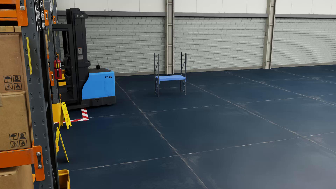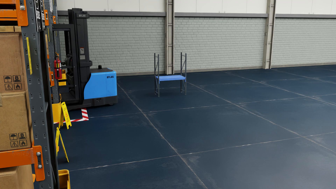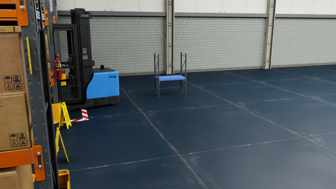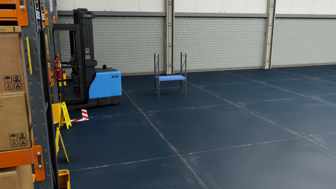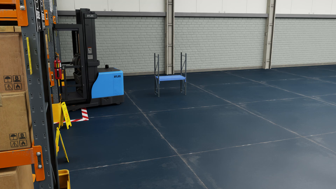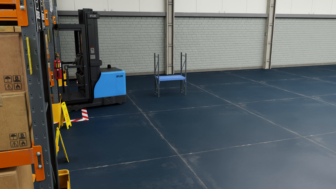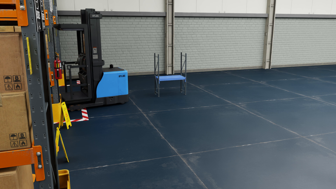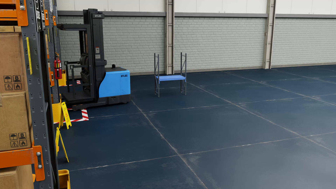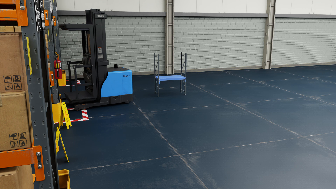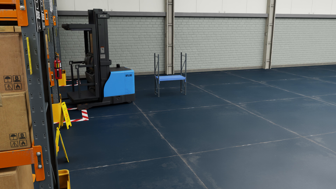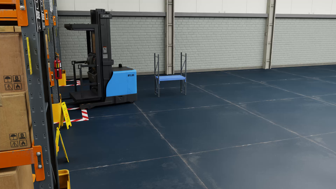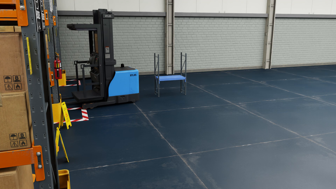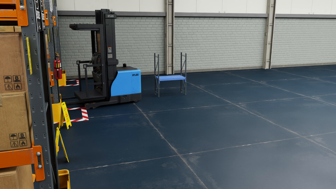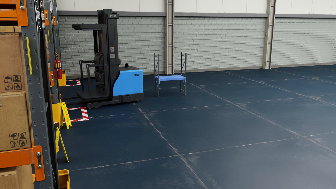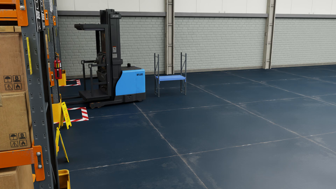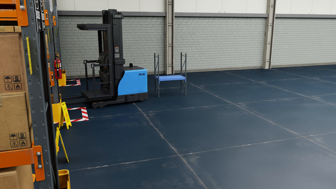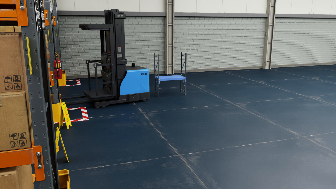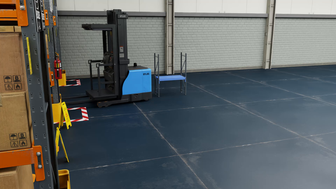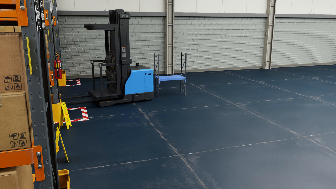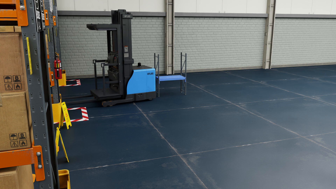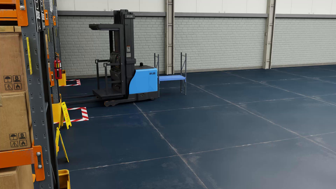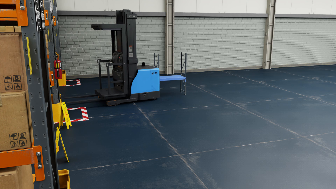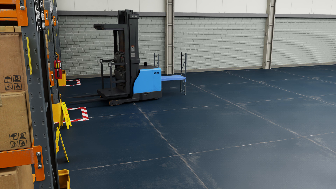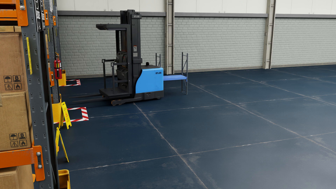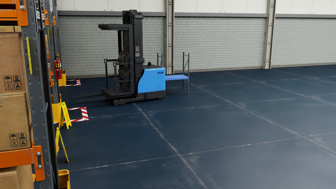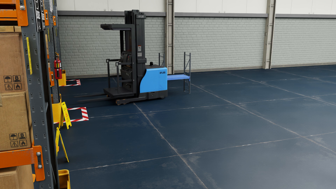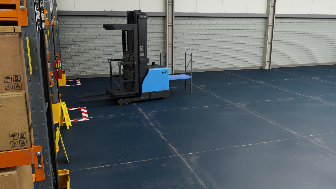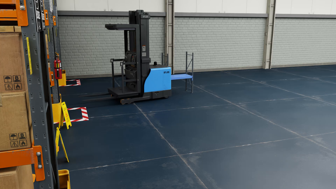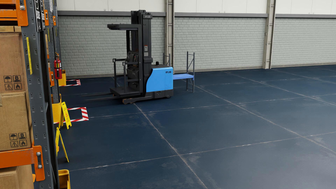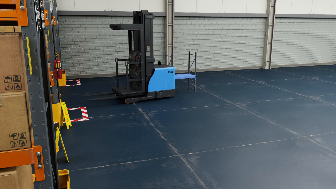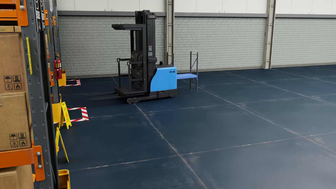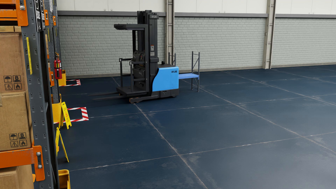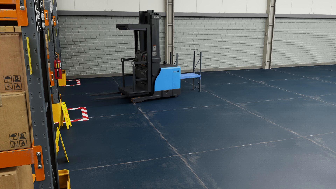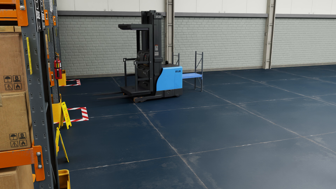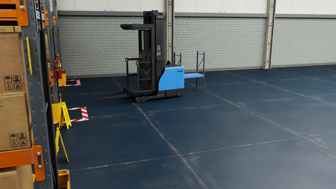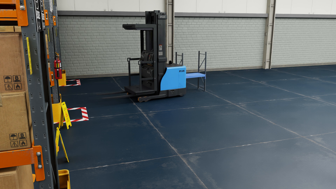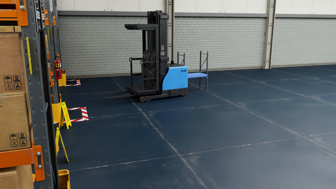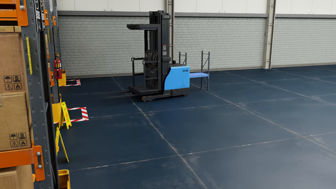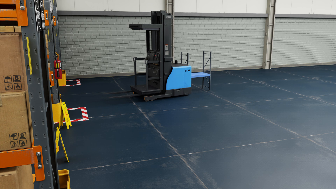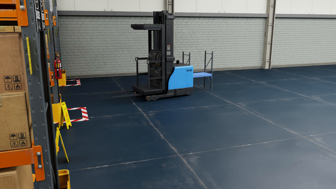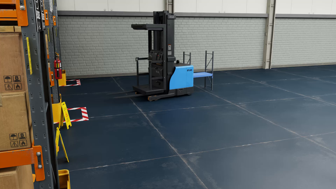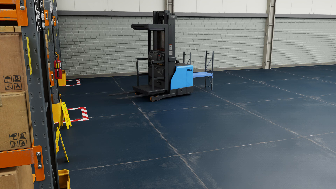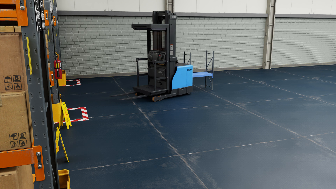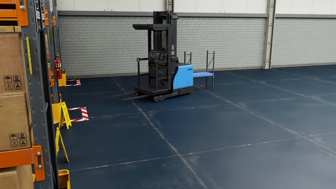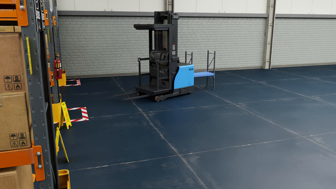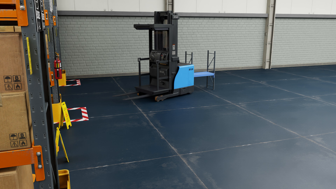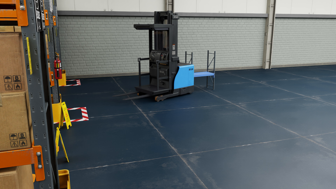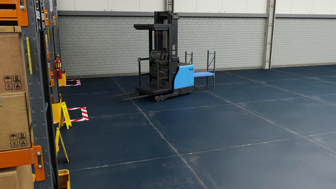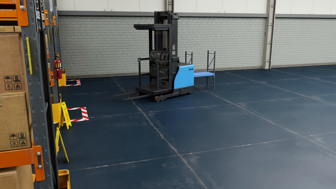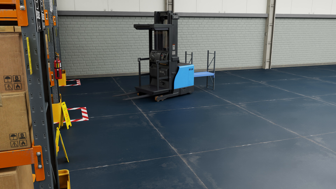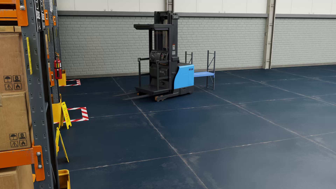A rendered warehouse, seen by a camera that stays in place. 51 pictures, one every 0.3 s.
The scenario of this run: A forklift runs into an object in its way.
